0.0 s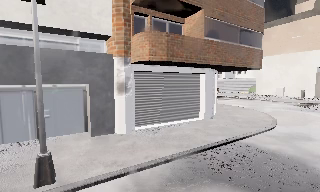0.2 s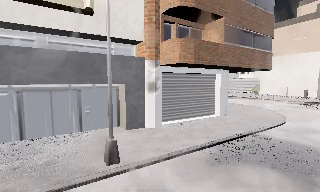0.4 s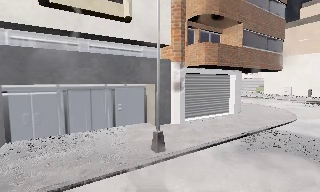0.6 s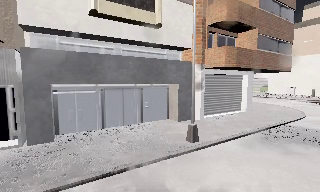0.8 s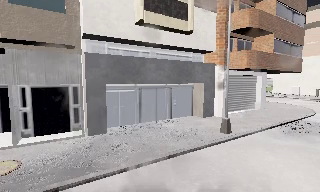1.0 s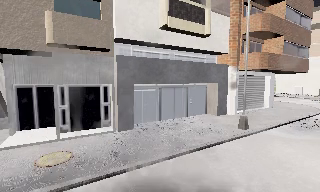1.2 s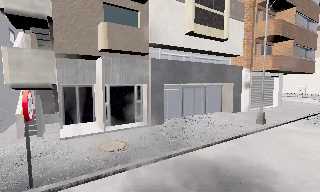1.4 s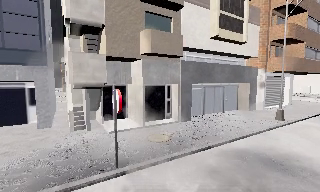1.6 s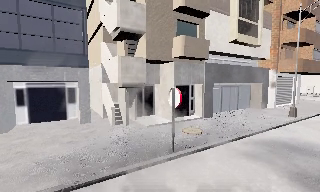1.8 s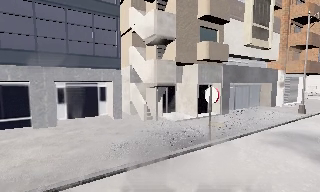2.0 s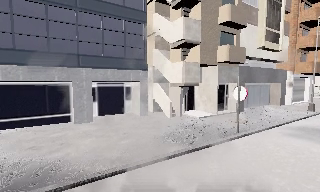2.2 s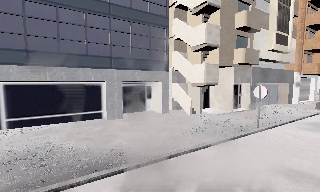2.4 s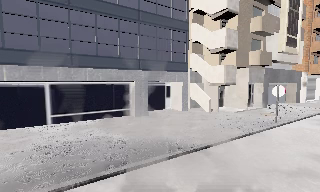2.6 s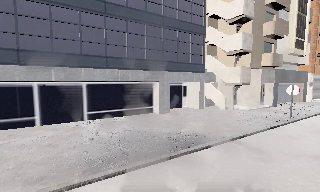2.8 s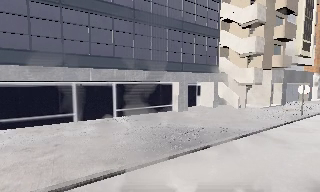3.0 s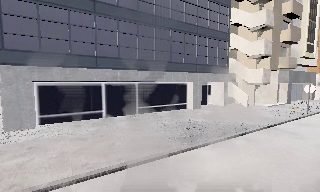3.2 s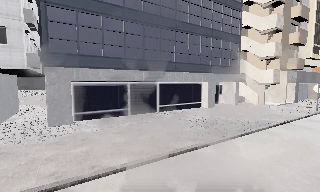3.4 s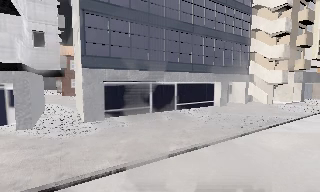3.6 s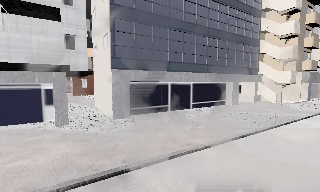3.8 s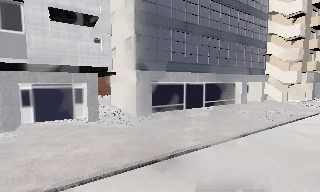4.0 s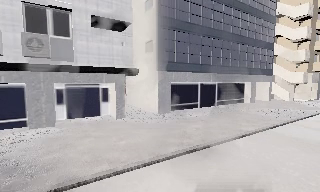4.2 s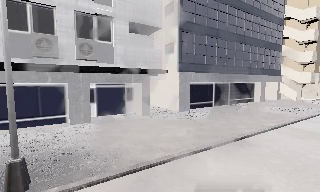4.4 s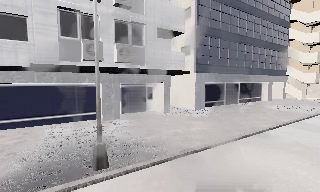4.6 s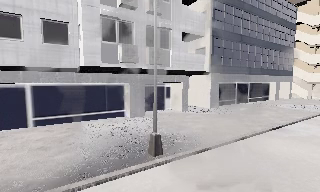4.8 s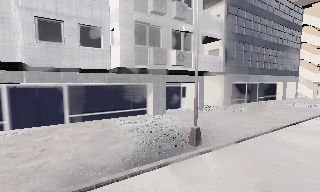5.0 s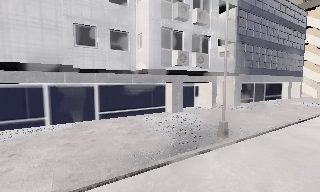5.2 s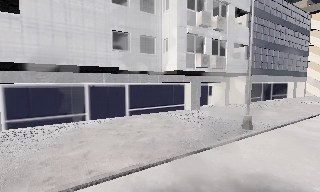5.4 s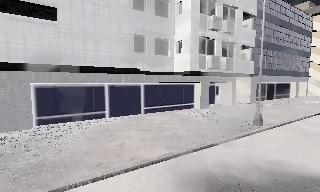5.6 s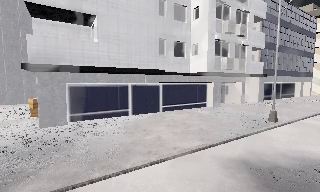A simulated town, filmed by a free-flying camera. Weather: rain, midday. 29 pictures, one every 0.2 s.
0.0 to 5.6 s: The camera travels to its left and backward, about 50 m, so close, fixed things drift to the right.
The film runs backward here.
